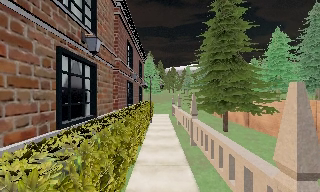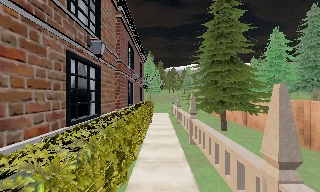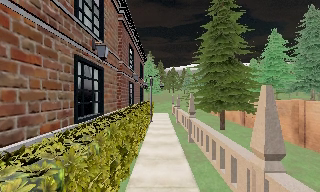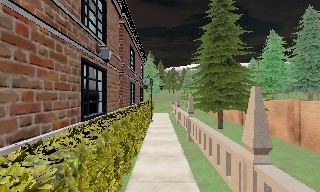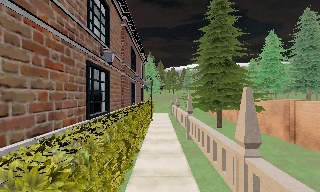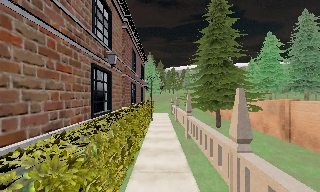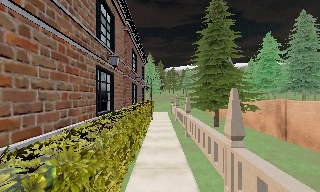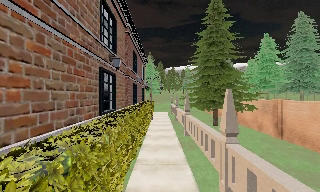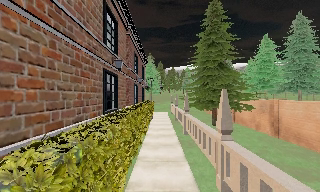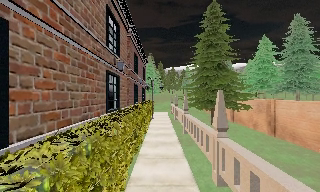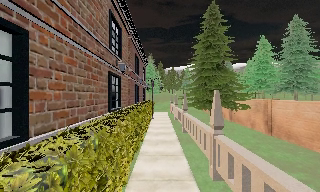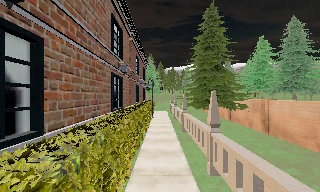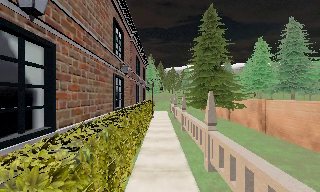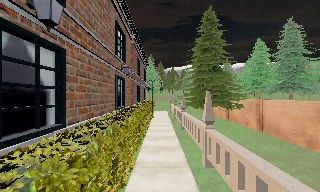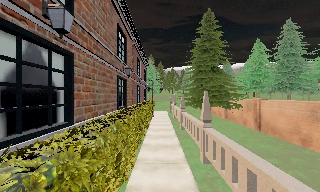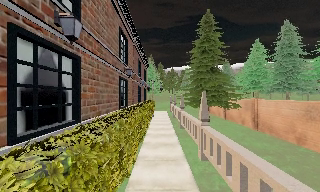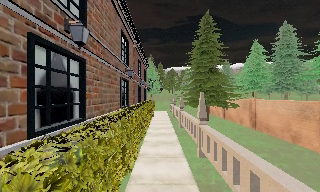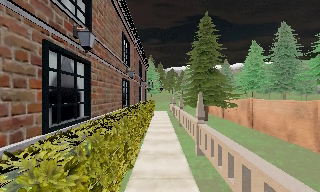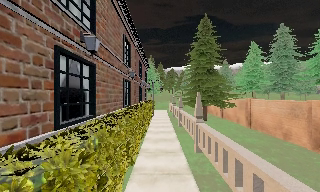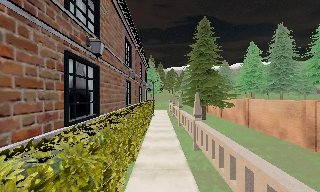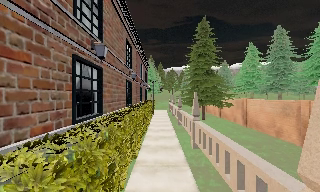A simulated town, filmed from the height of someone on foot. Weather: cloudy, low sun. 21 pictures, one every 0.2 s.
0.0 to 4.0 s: The camera travels backward, about 6 m, so what stands in front gets smaller.
The film runs backward here.
